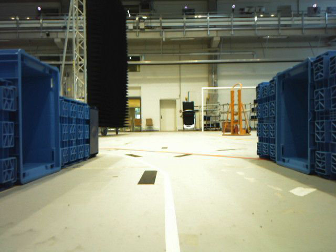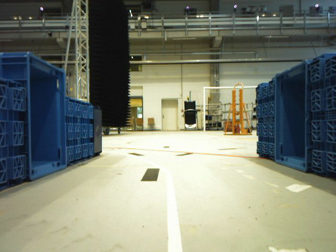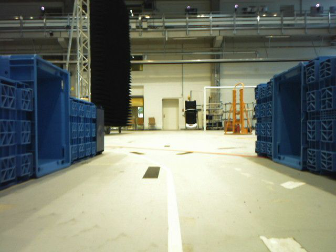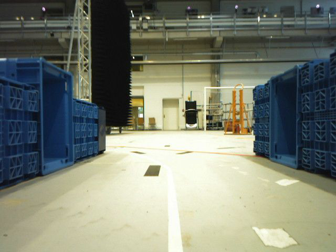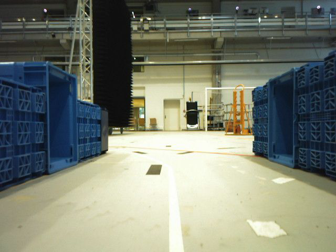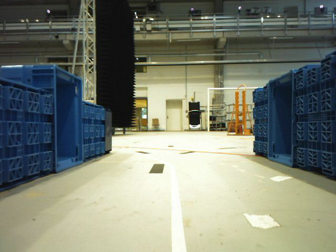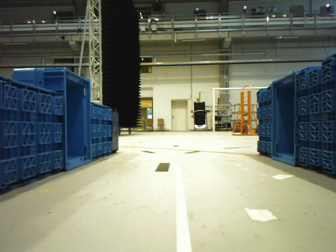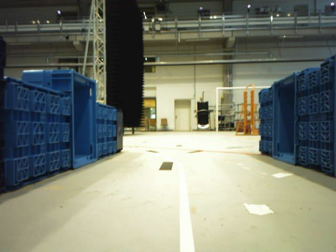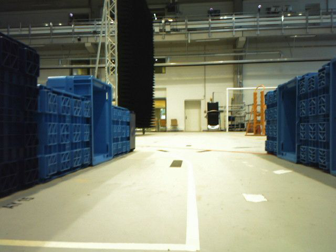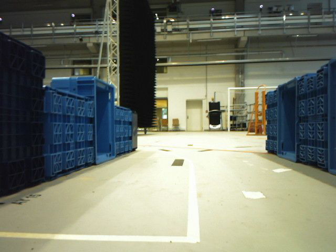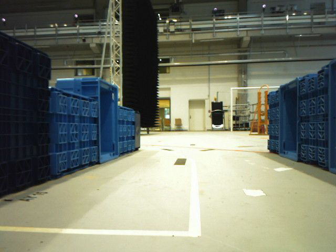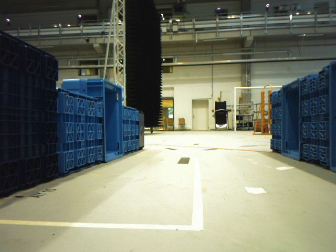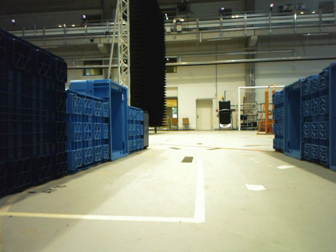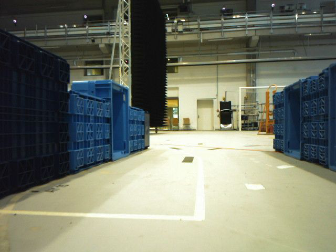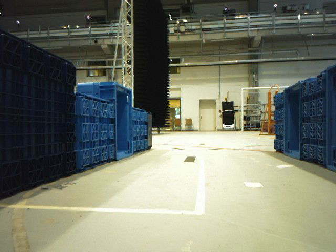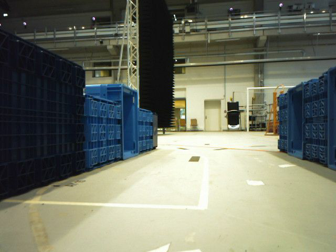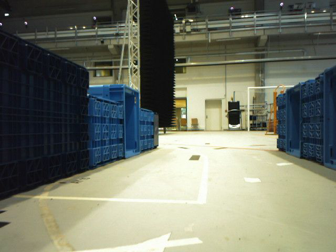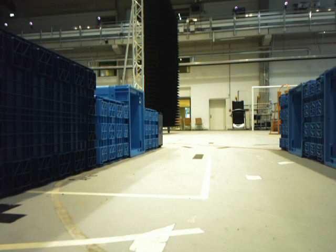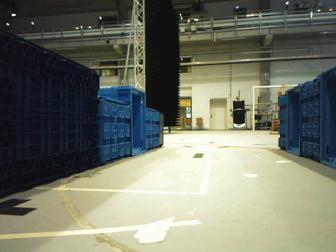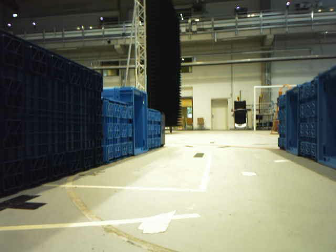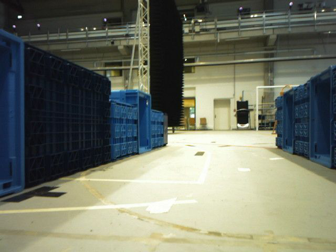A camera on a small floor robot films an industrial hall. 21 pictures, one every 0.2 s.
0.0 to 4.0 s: The scene slides to the right, as the camera pans about 10 degrees to its left. It travels backward, about 0.8 m, so what stands in front gets smaller.
The film runs backward here.
